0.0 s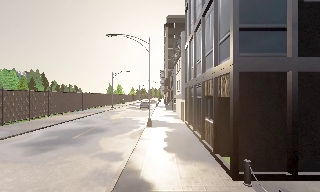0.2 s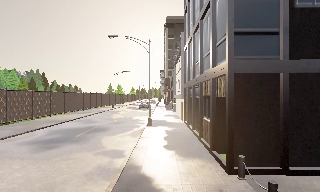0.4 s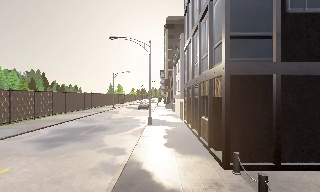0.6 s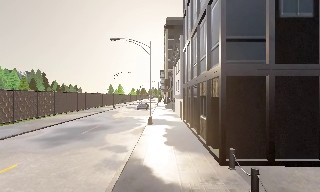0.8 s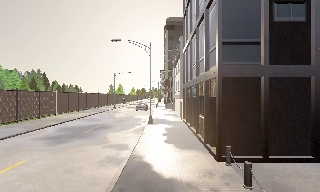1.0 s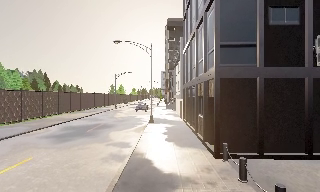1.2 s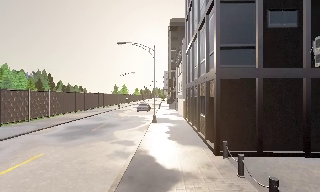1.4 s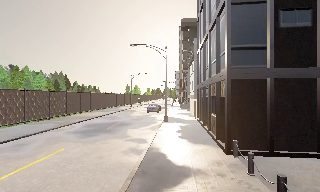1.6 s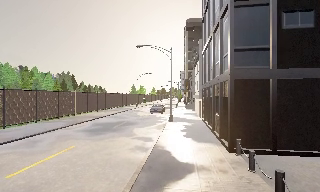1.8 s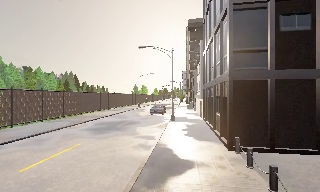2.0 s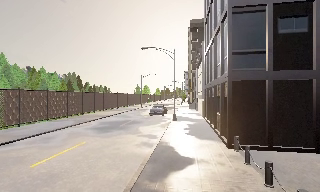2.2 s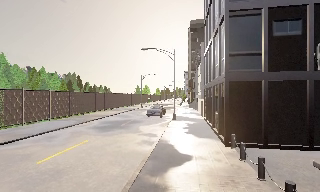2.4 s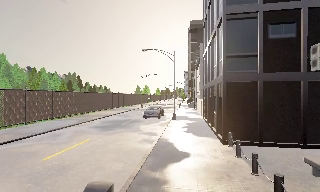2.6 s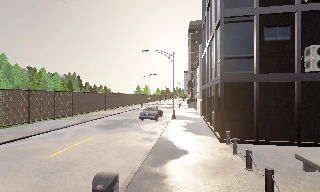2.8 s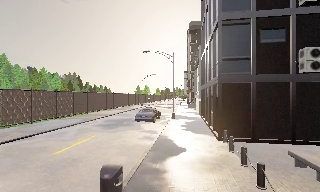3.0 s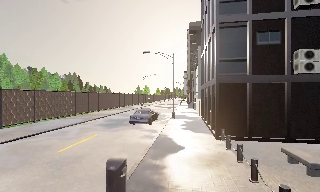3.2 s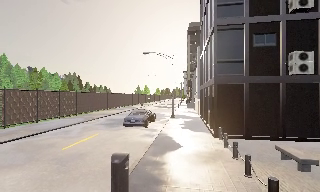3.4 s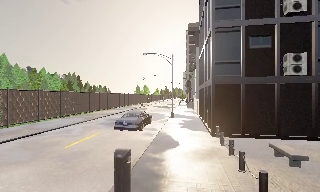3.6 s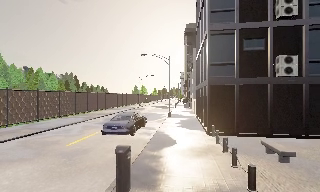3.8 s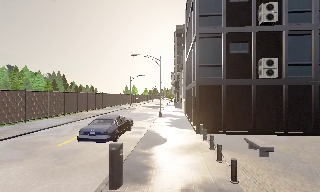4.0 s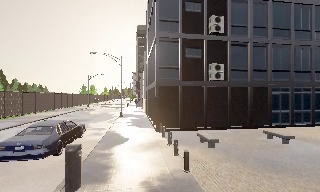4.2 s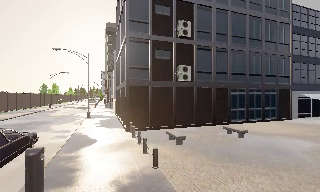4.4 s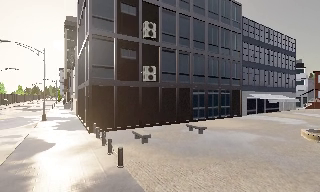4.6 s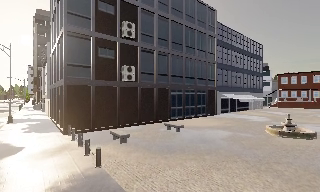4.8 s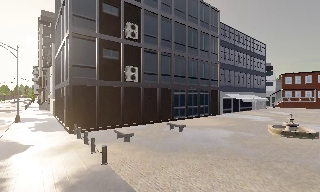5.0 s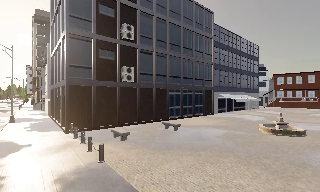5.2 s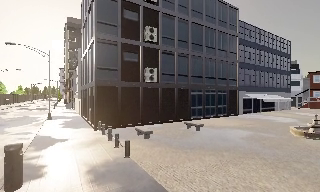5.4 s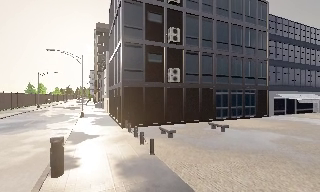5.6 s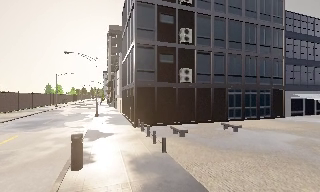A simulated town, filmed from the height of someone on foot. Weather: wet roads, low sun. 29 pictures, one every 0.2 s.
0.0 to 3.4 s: The camera travels backward, about 6 m, so what stands in front gets smaller.
3.4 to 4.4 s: The camera pans to its right, which is clockwise from overhead, by about 40 degrees. It travels backward, about 1.5 m.
4.4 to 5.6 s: The camera swings to its left by about 10 degrees, and the scene slides to the right. It travels backward, about 1.5 m, so what stands in front gets smaller.
The film runs backward here.
